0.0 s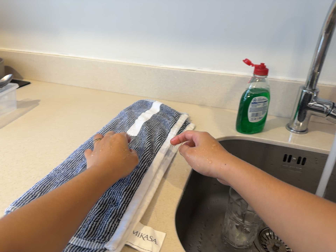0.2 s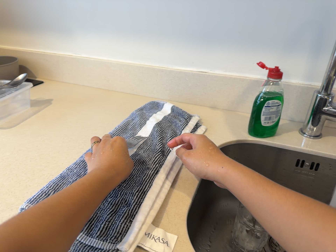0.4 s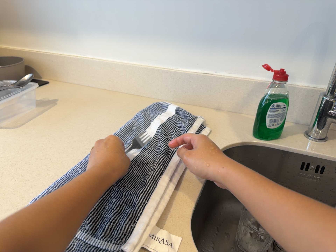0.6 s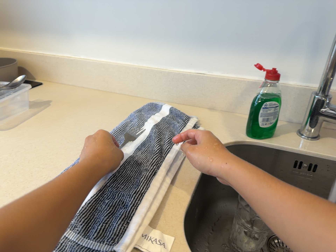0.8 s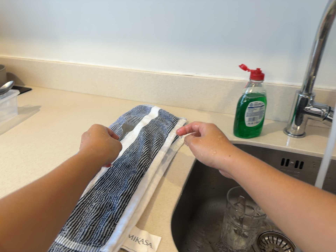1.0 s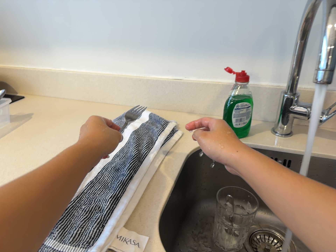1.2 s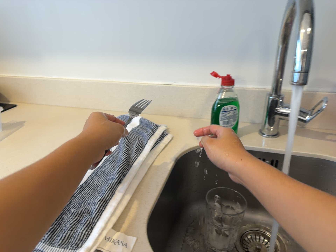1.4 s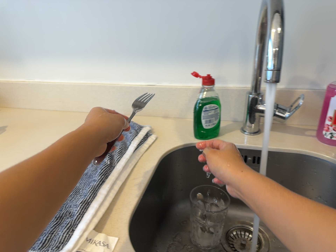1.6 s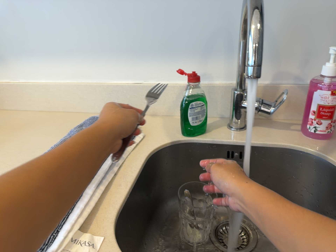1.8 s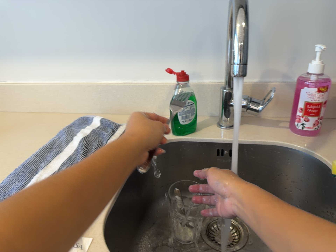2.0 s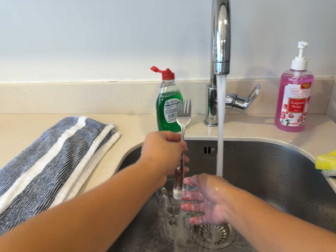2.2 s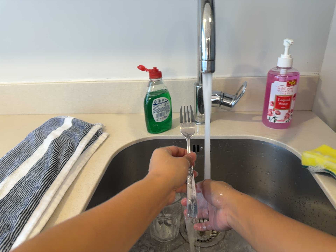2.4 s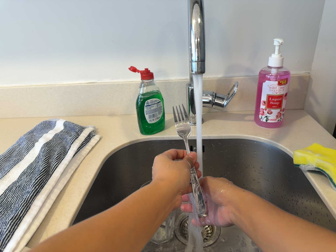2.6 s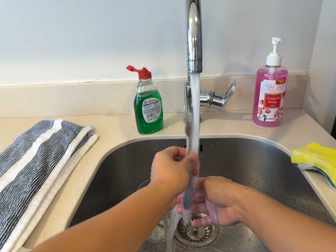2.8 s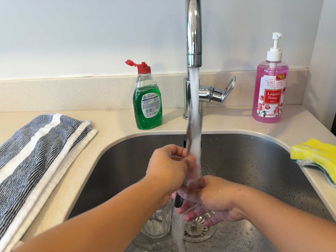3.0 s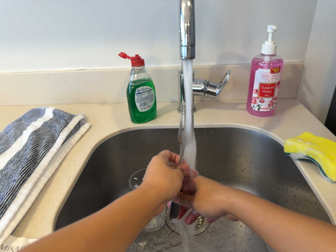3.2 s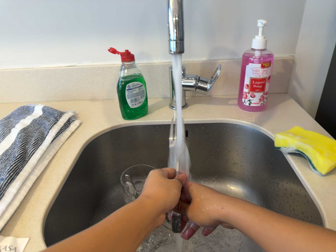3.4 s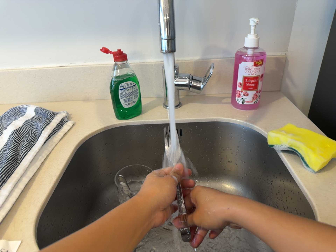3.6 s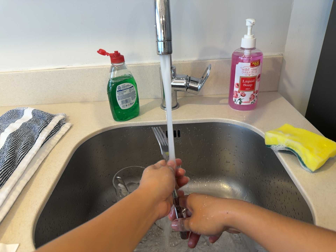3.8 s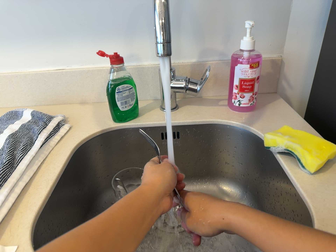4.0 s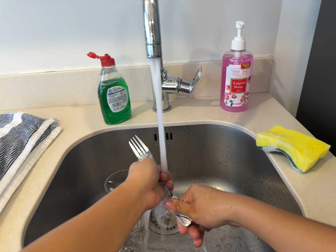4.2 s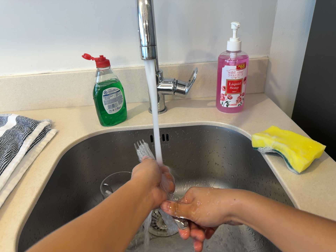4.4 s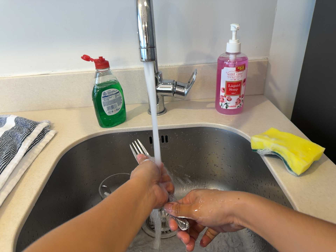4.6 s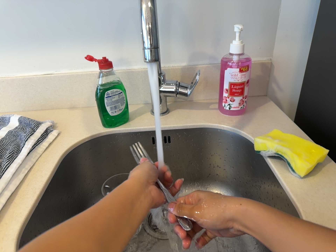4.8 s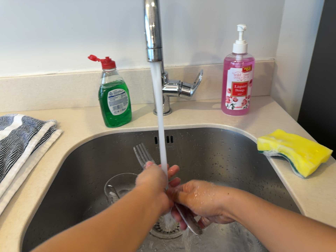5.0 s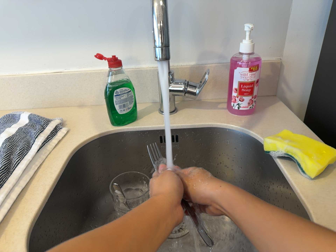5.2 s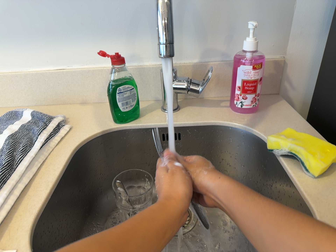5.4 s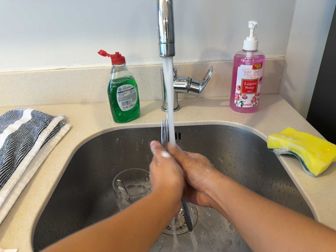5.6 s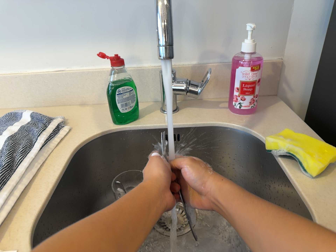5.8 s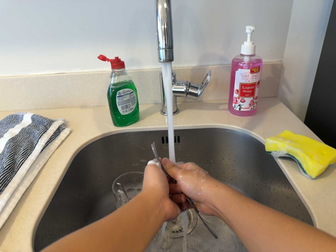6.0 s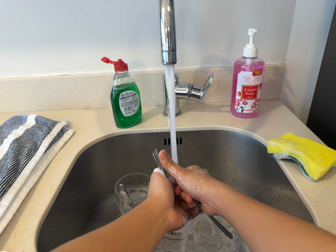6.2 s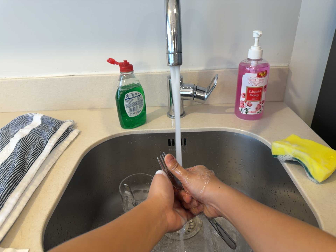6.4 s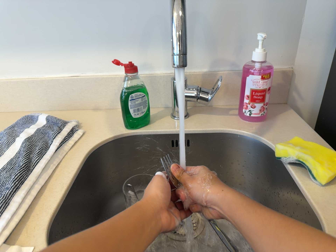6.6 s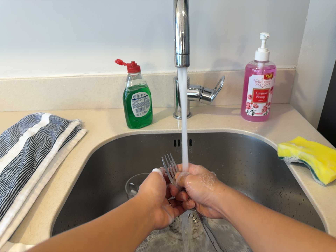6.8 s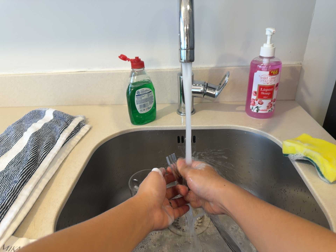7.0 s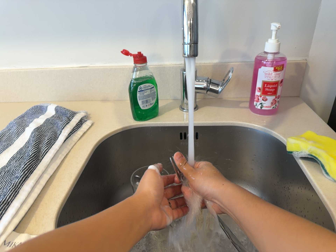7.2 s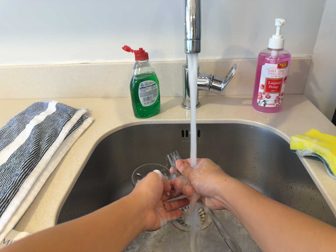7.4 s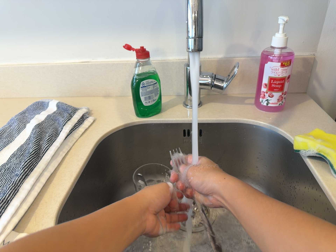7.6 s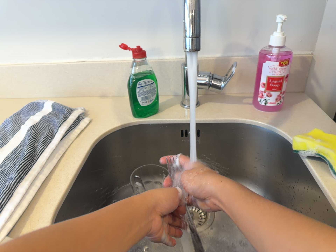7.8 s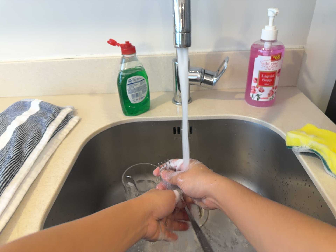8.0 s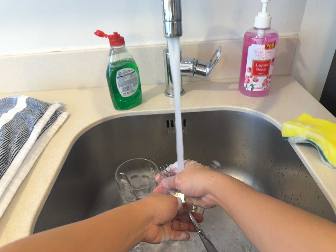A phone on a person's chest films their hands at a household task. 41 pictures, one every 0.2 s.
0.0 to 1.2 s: The camera shifts only a little, or ends up much as it began.
1.2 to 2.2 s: The camera travels to its right, about 6 cm, so close, fixed things drift to the left.
2.2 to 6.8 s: The camera shifts only a little, or ends up much as it began.
6.8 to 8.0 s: The camera travels forward, about 5 cm, so what stands in front looms larger.
The film runs backward here.
